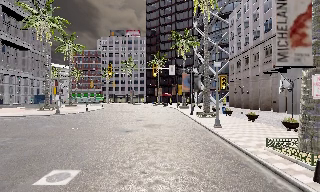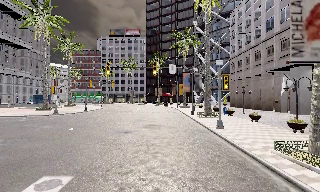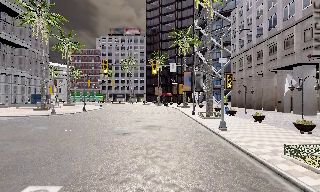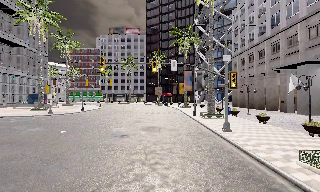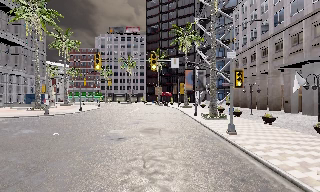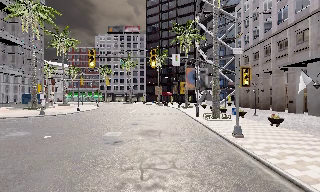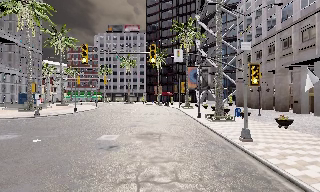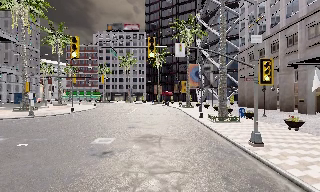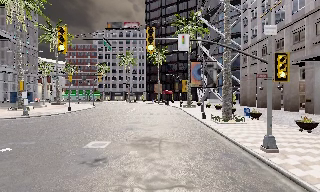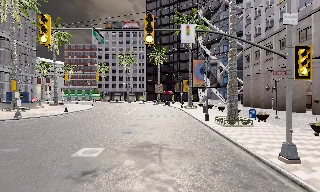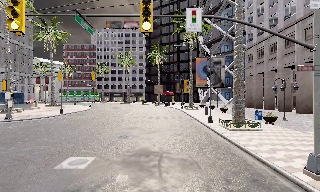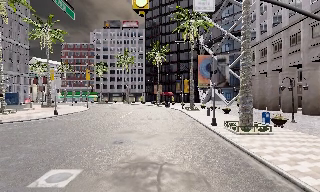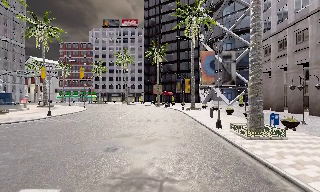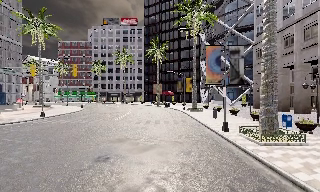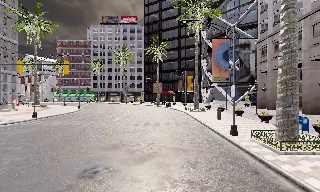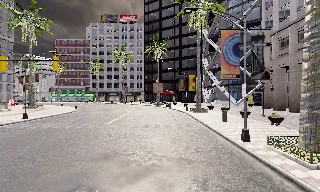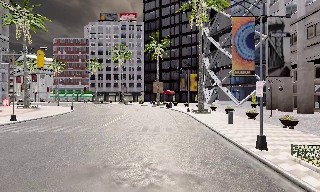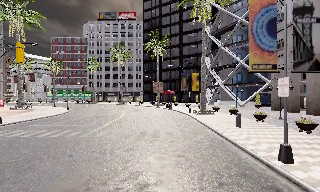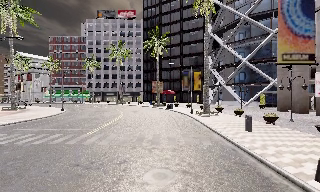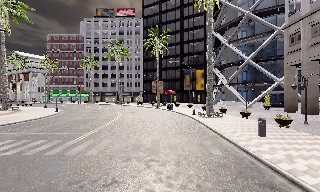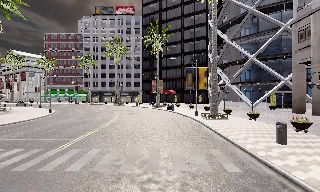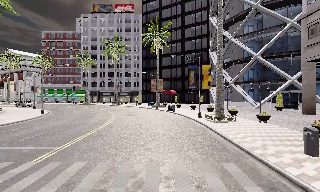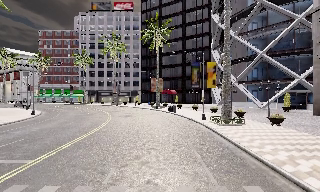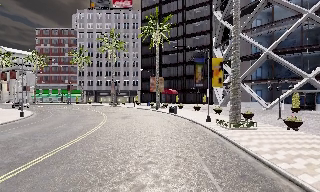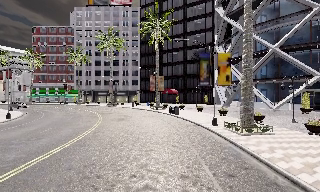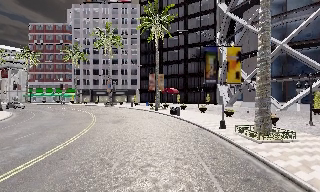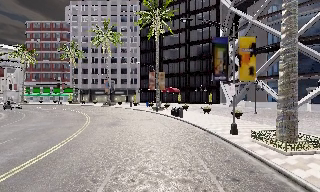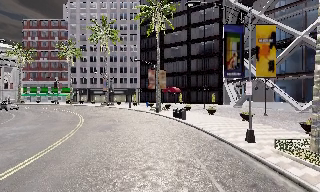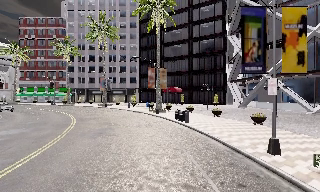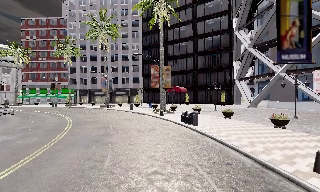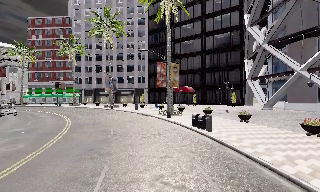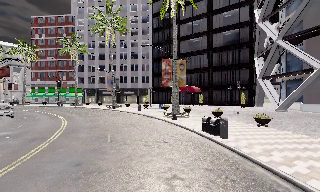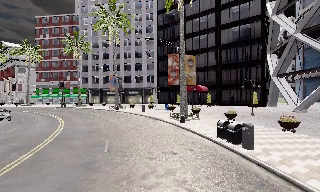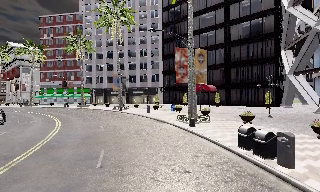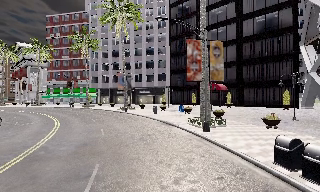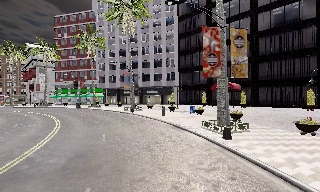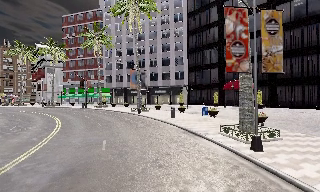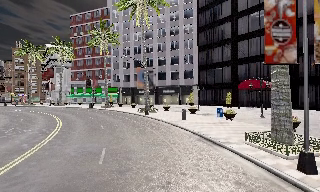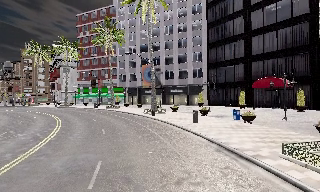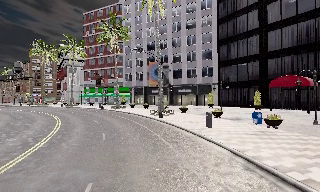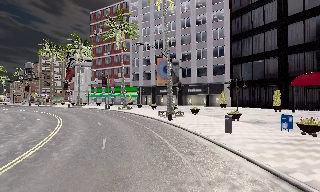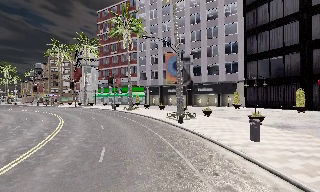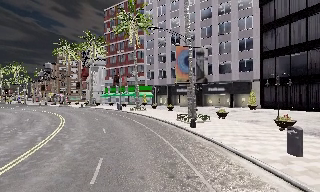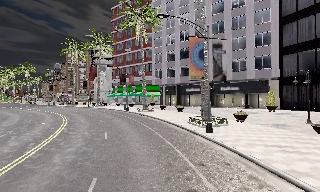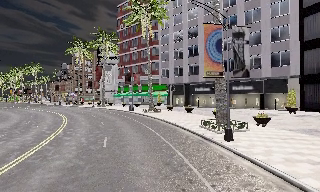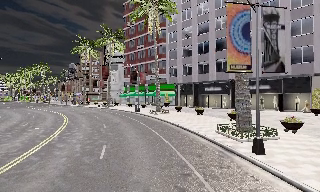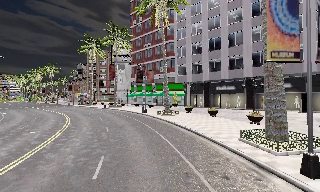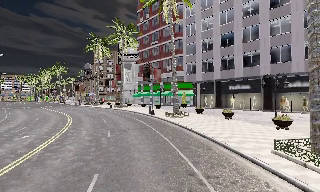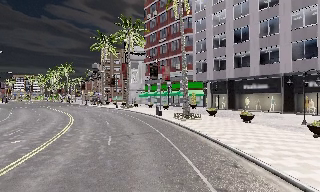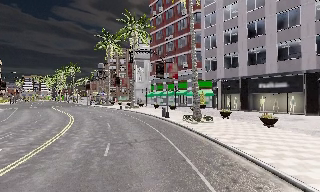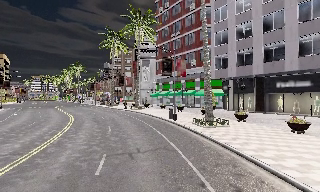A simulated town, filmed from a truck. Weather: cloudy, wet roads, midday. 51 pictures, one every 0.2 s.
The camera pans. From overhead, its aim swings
counterclockwise.
The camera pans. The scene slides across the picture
to the right.
0.0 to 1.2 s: The camera travels forward, about 4.5 m, so what stands in front looms larger. It gains speed.
1.2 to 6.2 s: The camera travels forward, about 40 m, so what stands in front looms larger.
6.2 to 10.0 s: The camera swings to its left by about 45 degrees, and the scene slides to the right. It travels forward, about 35 m.
The film runs forward here.
